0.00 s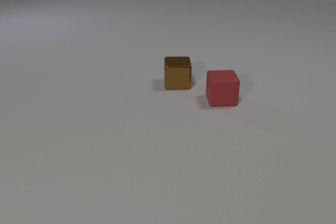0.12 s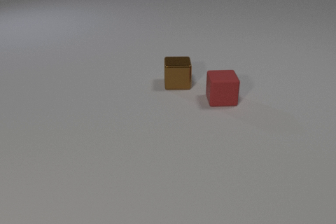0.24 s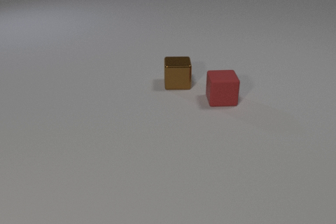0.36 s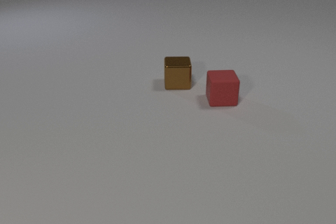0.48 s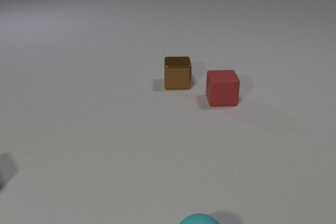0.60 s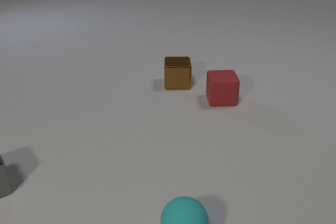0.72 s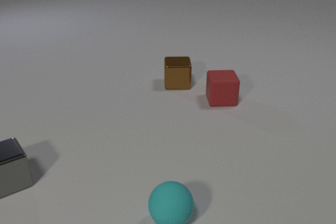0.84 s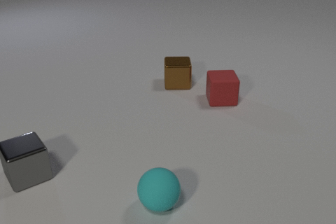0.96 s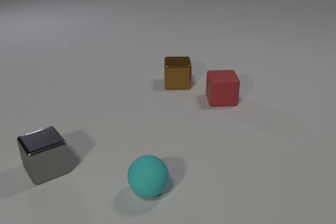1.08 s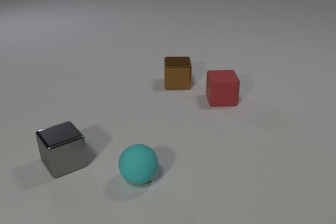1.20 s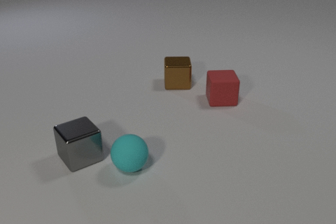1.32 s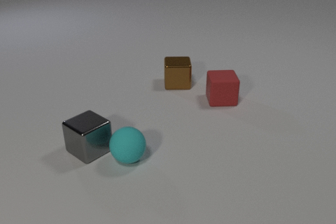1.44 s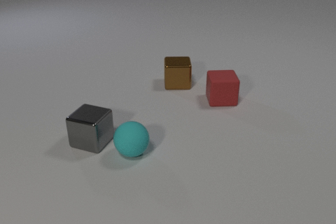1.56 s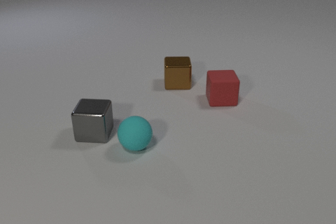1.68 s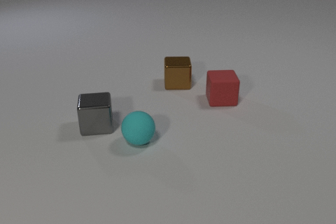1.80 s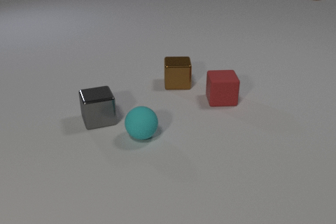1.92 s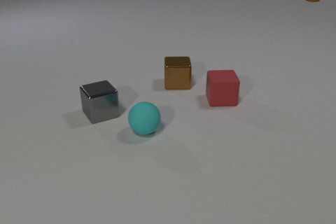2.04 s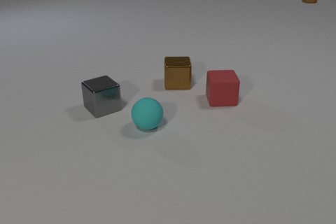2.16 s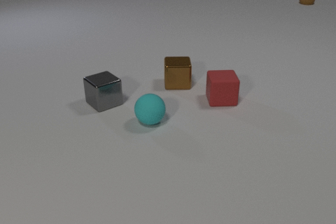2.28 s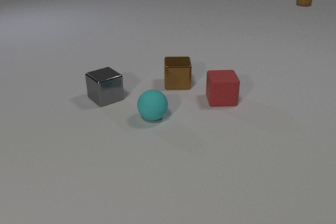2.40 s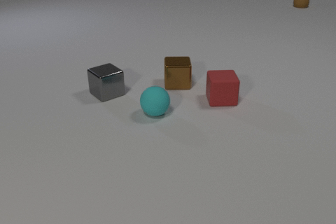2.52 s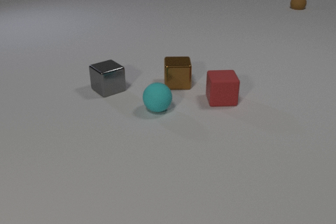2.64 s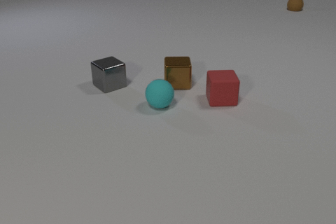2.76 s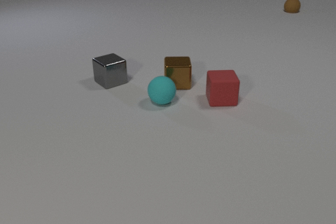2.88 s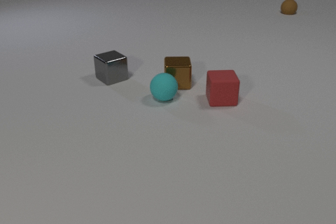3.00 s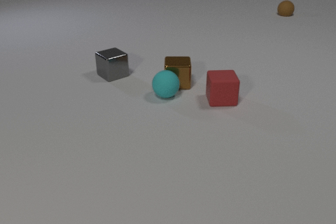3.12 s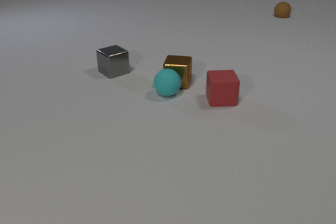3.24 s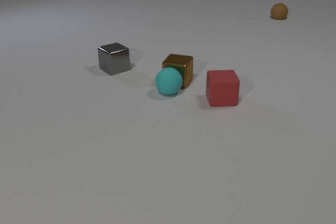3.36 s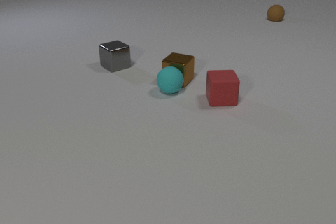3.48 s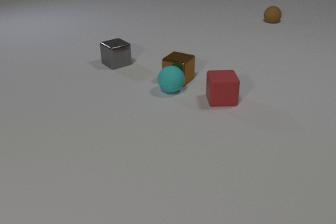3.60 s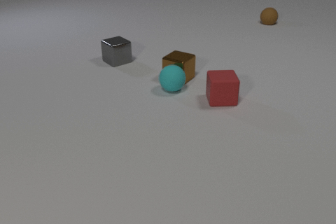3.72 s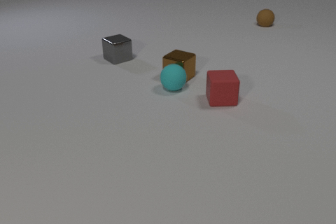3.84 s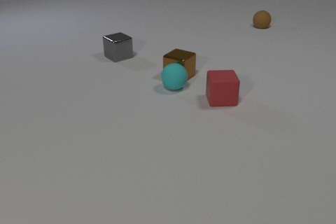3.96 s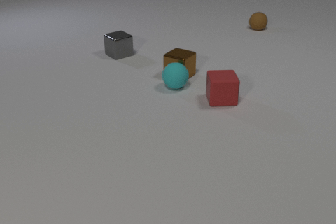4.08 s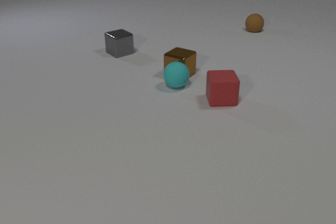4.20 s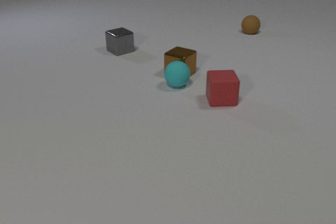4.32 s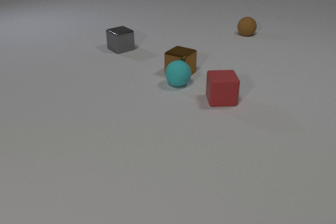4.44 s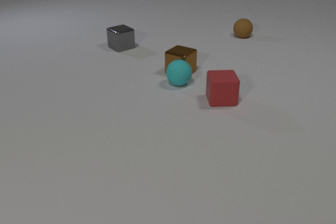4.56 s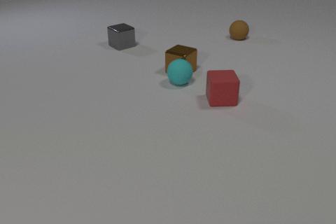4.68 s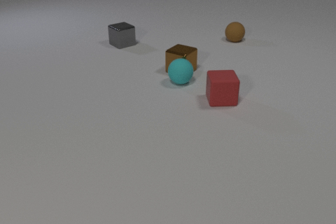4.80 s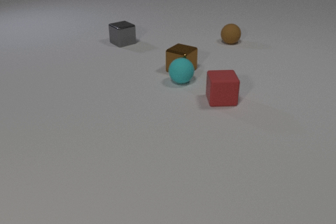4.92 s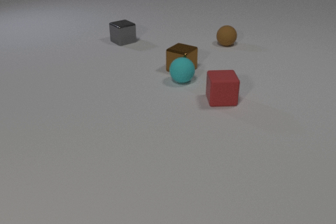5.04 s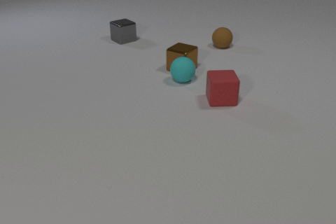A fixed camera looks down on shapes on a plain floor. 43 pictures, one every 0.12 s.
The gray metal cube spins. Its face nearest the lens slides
to the right.
The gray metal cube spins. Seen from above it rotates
counterclockwise.
0.00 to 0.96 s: The cyan rubber sphere comes in at the bottom edge, rolls away from the camera and to the left. The gray metal cube comes in at the left edge, slides to the right.
0.96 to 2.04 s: The cyan rubber sphere rolls away from the camera. The gray metal cube slides away from the camera and to the right, spins so that its near face slides to the right, counterclockwise seen from above. The brown rubber sphere comes in at the top edge, rolls toward the camera. The cyan rubber sphere and the gray metal cube collide.
2.04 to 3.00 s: The cyan rubber sphere rolls away from the camera. The gray metal cube slides away from the camera. The brown rubber sphere rolls toward the camera and to the left. The cyan rubber sphere and the brown metal cube collide.
3.00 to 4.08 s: The cyan rubber sphere rolls away from the camera and to the right. The gray metal cube slides away from the camera. The brown metal cube slides away from the camera, spins so that its near face slides to the left, clockwise seen from above. The brown rubber sphere rolls toward the camera and to the left.
4.08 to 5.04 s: The cyan rubber sphere rolls away from the camera and to the right. The gray metal cube slides away from the camera. The brown metal cube slides away from the camera. The brown rubber sphere rolls toward the camera and to the left.
Are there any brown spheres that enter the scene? yes.
Are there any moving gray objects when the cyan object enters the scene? no.
How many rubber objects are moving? 2.
